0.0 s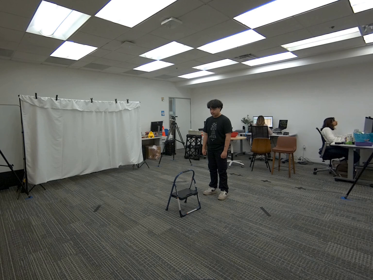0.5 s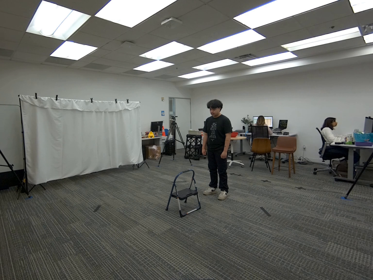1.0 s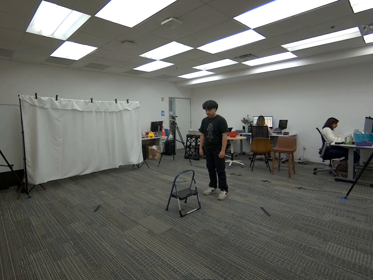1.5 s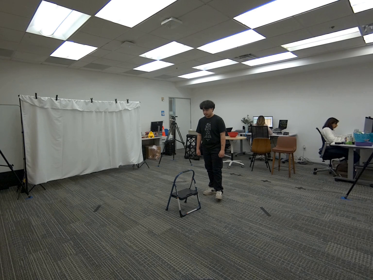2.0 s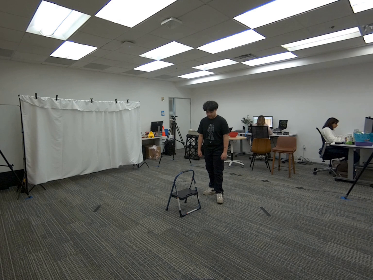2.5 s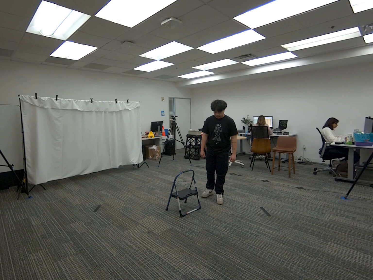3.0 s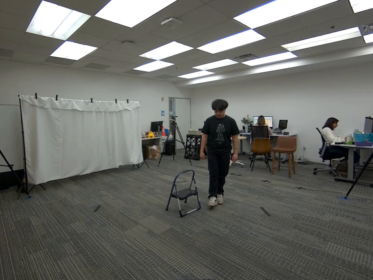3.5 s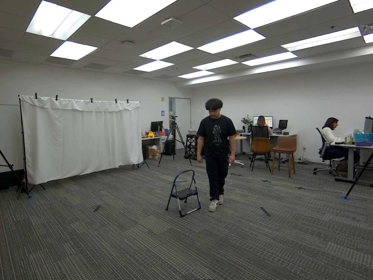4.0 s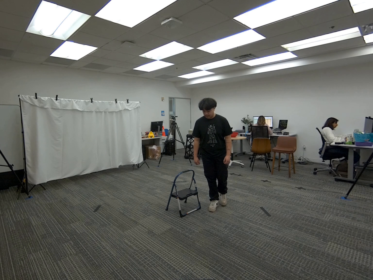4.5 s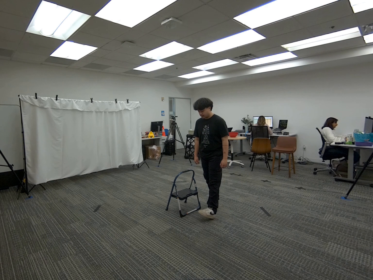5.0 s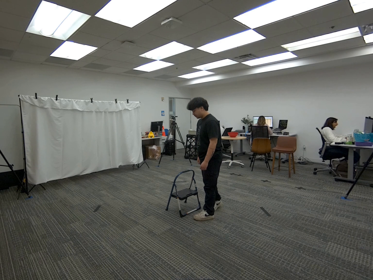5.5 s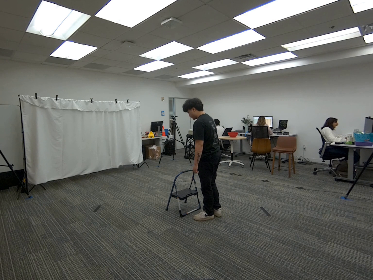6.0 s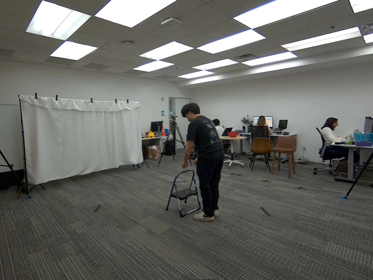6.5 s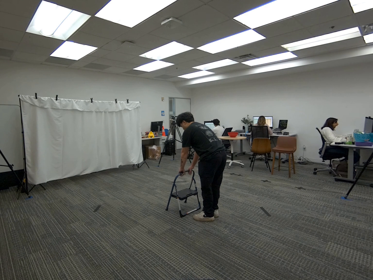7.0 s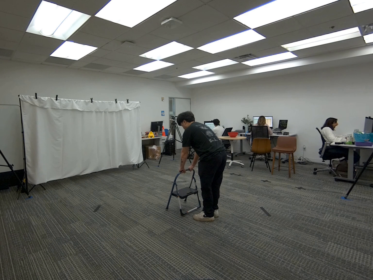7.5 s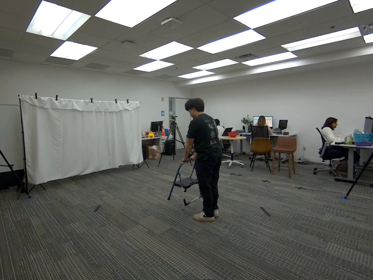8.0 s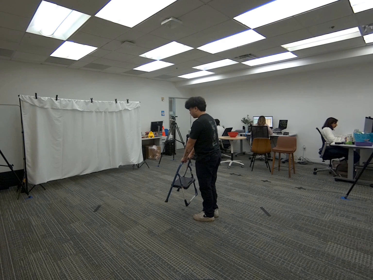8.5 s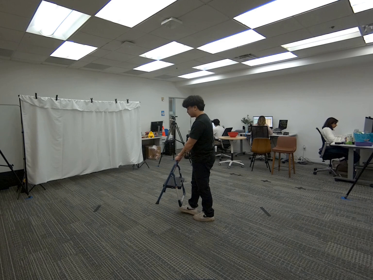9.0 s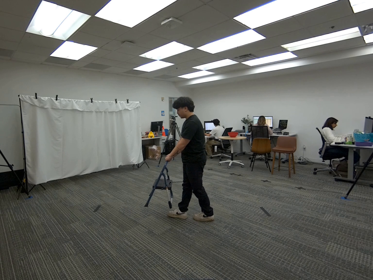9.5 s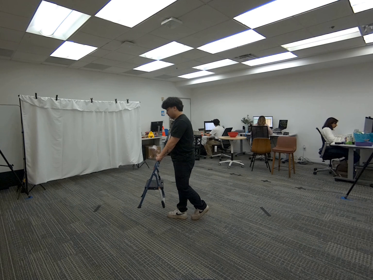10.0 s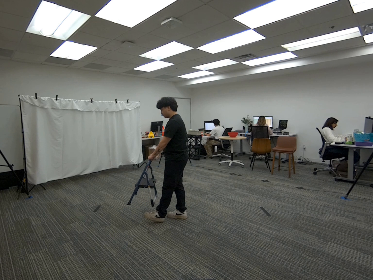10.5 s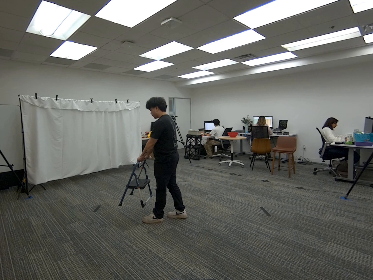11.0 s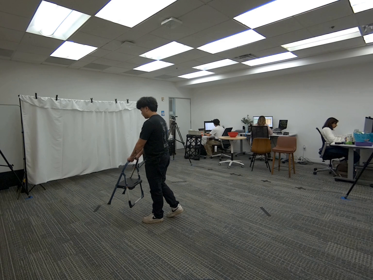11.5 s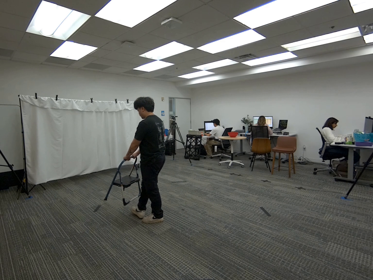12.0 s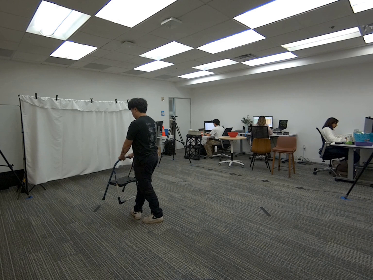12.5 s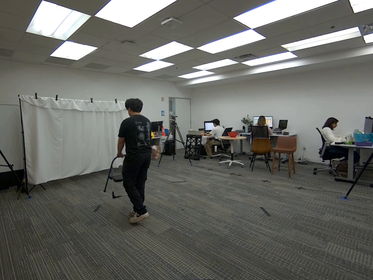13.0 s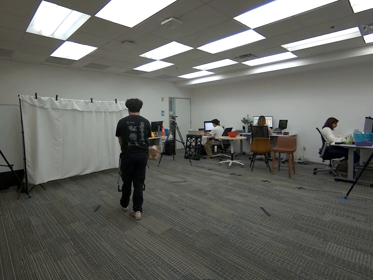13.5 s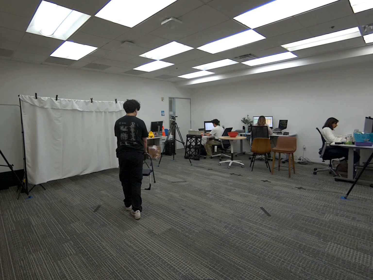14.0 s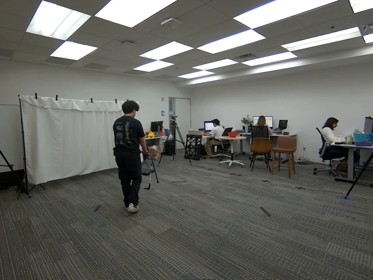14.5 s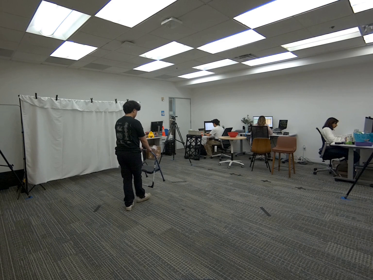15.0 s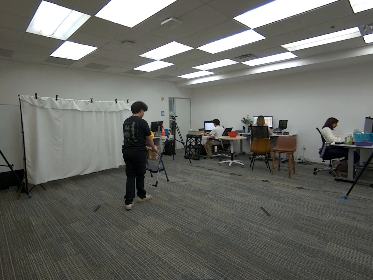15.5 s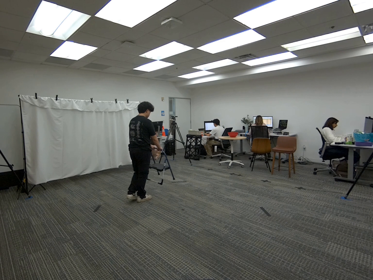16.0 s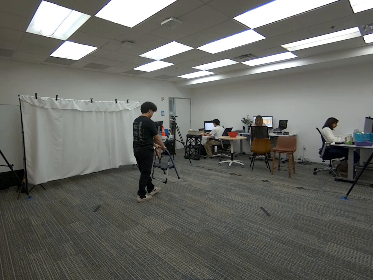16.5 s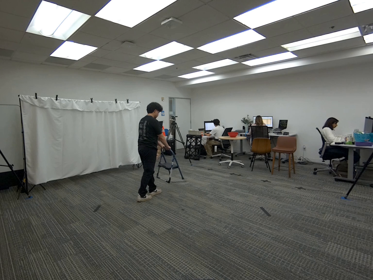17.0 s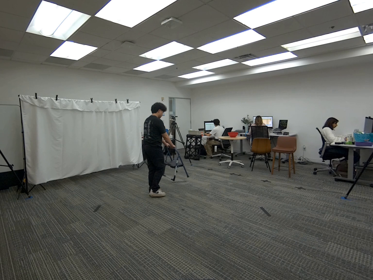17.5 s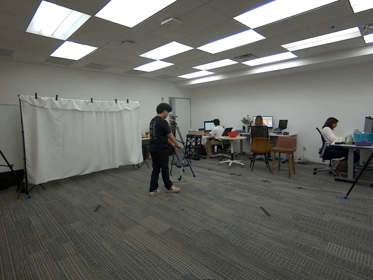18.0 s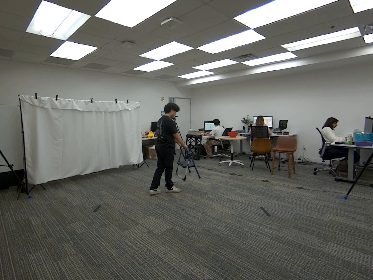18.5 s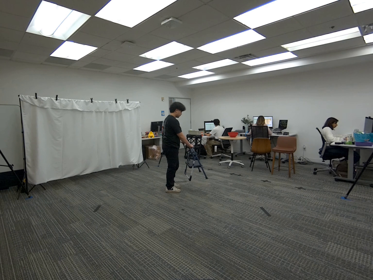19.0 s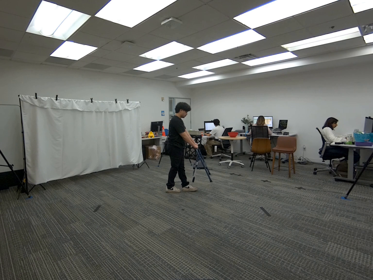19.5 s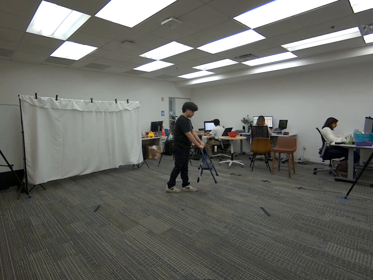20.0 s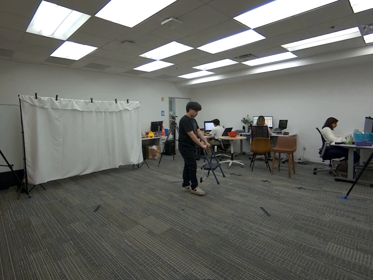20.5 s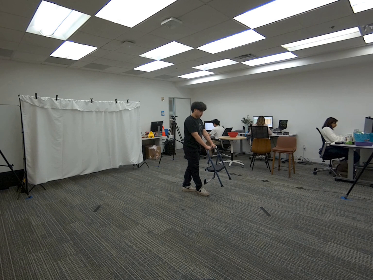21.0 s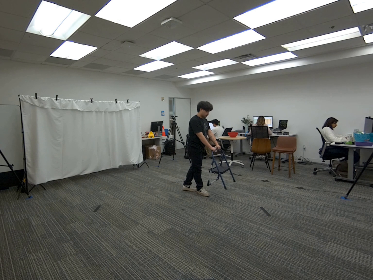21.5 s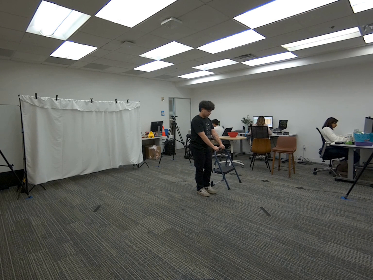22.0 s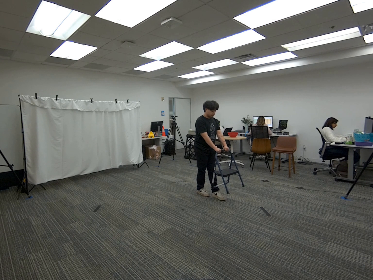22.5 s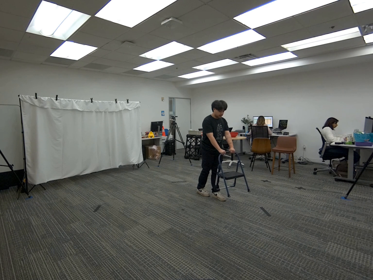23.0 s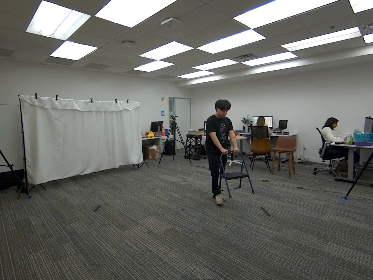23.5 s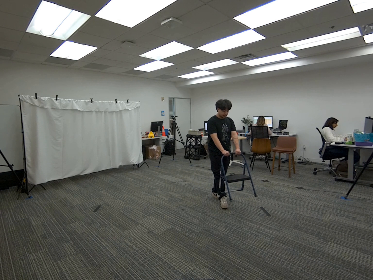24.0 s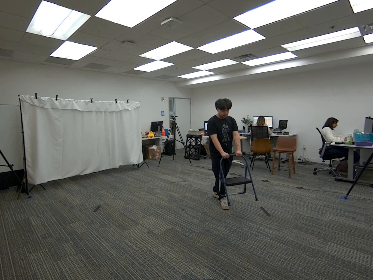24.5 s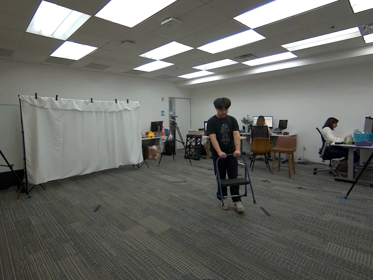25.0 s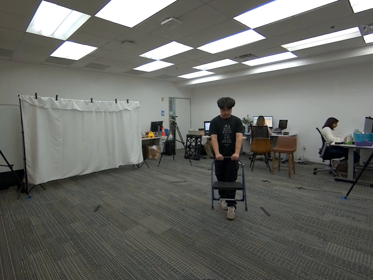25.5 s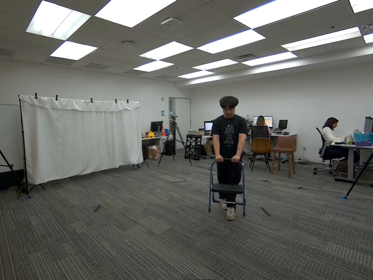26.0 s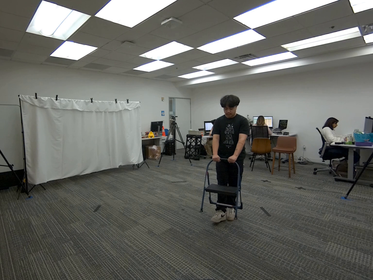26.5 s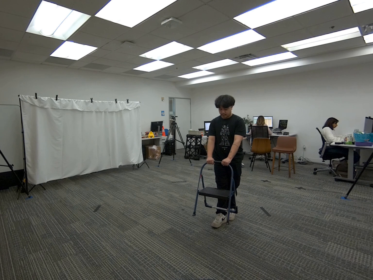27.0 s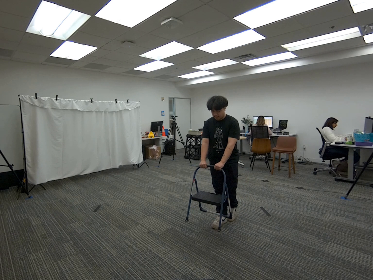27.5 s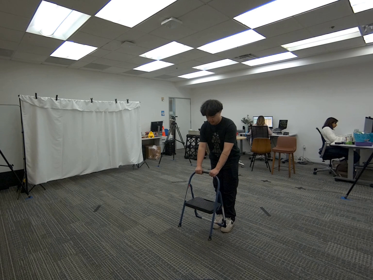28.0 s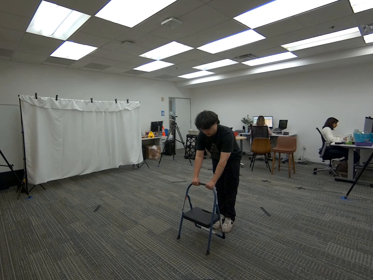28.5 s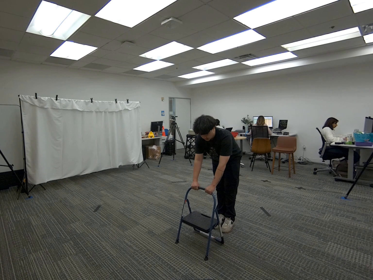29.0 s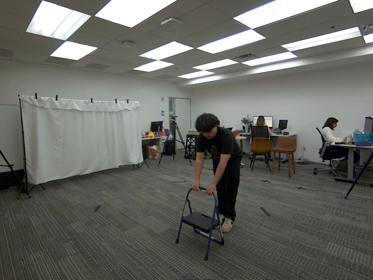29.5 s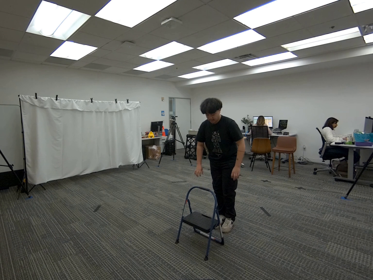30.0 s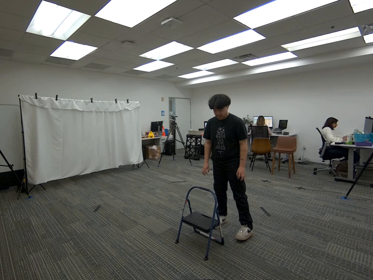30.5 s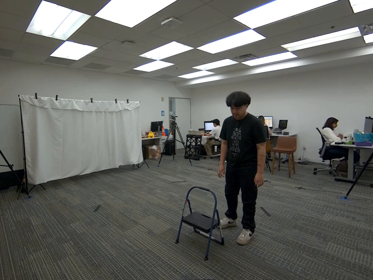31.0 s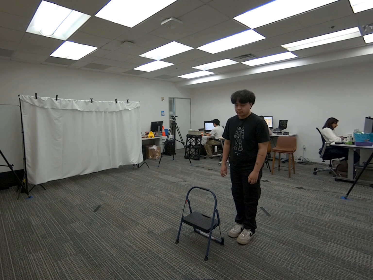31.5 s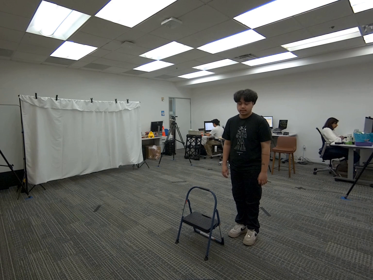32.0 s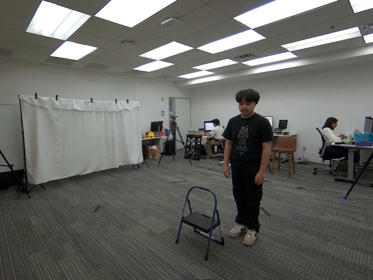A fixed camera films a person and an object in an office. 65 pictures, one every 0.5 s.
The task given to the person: Walk over to the step ladder. Grasp the handle with both hands and hold it in front of you, walking around the bounding area until end of sequence. Put the ladder back on the floor when finished.
